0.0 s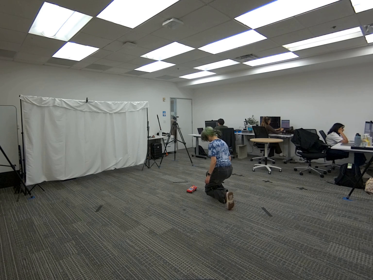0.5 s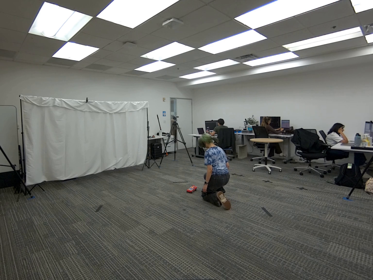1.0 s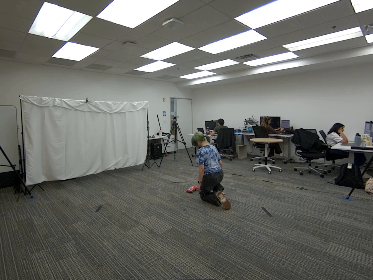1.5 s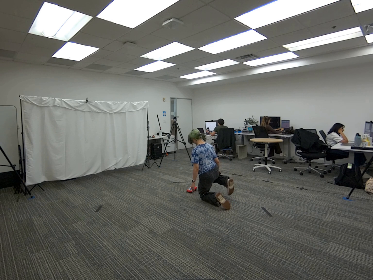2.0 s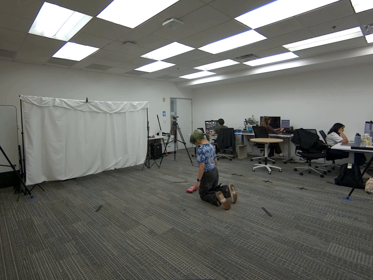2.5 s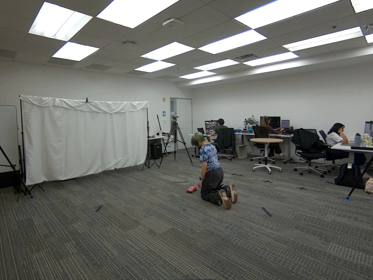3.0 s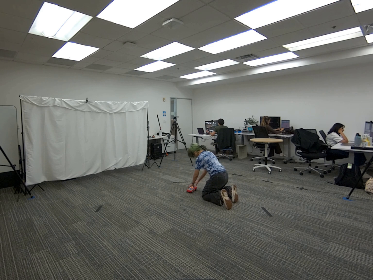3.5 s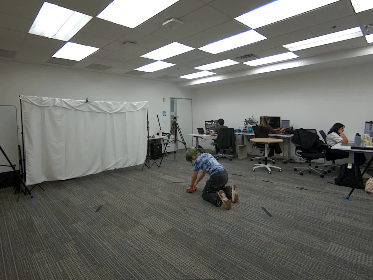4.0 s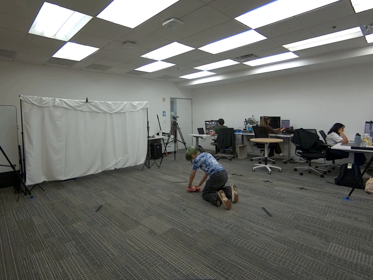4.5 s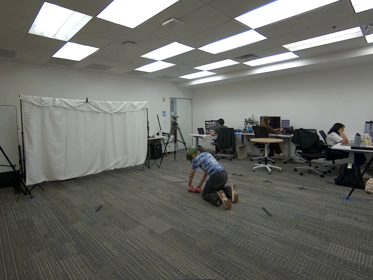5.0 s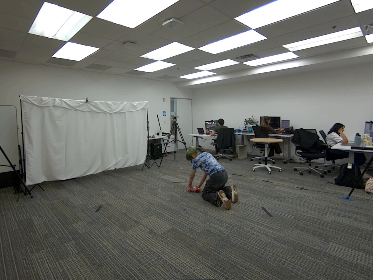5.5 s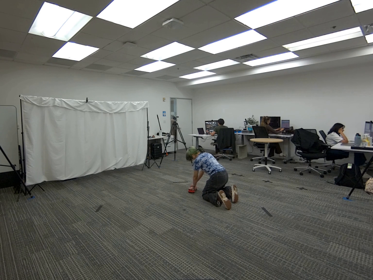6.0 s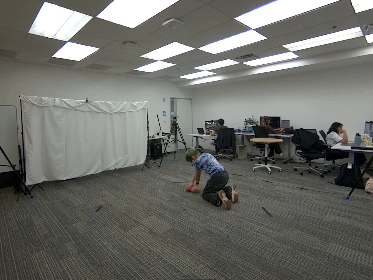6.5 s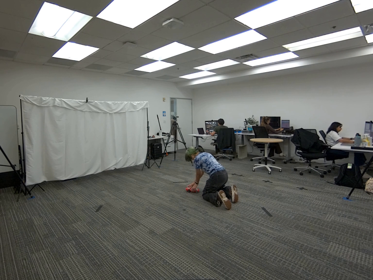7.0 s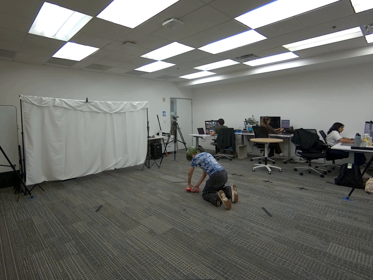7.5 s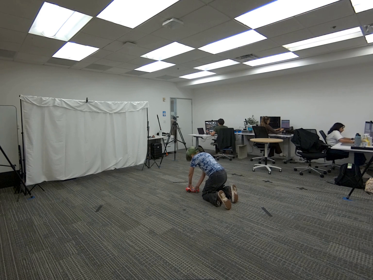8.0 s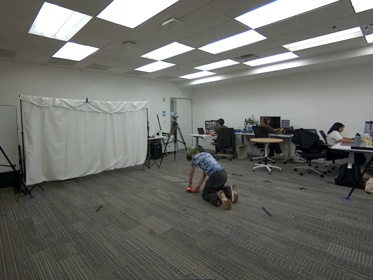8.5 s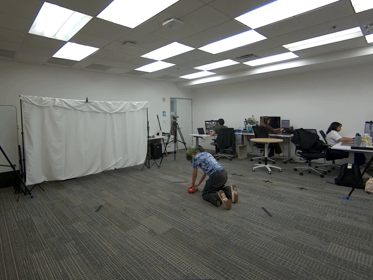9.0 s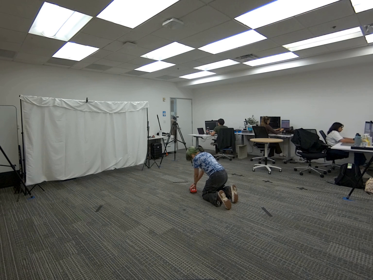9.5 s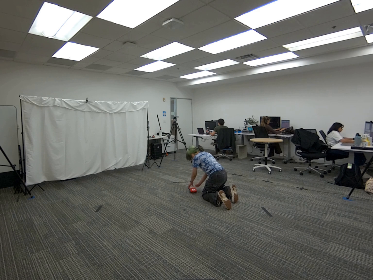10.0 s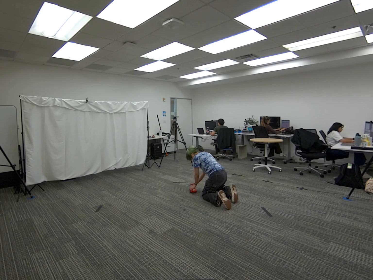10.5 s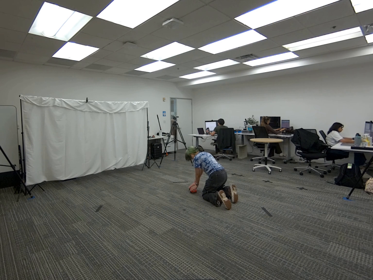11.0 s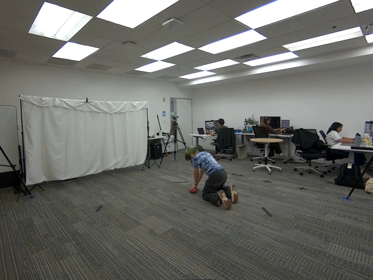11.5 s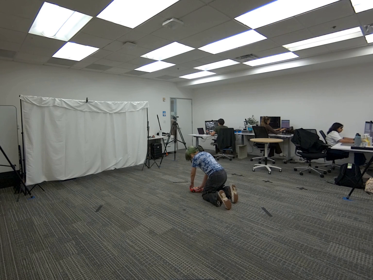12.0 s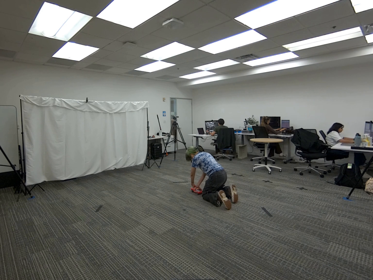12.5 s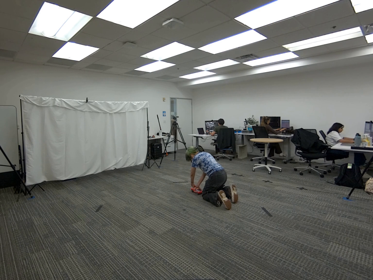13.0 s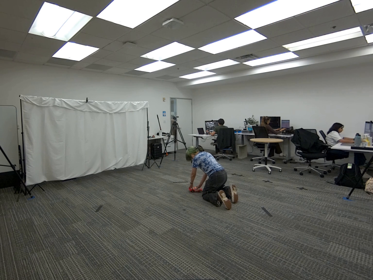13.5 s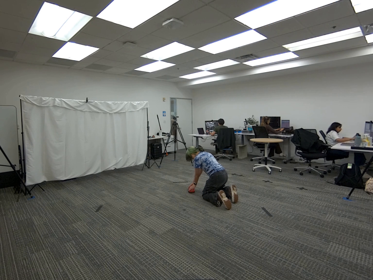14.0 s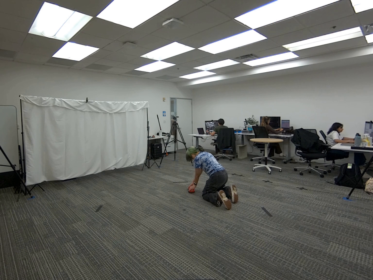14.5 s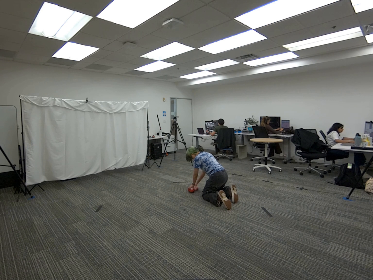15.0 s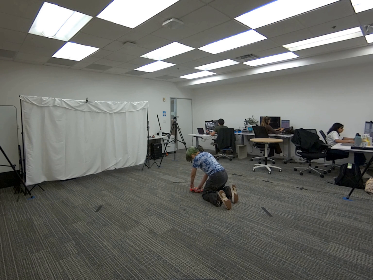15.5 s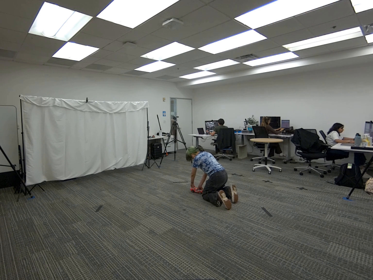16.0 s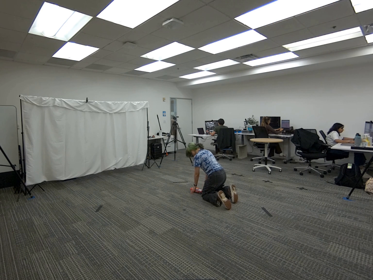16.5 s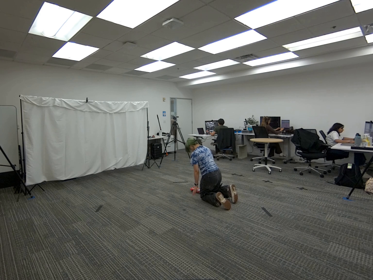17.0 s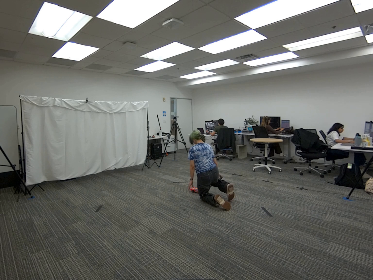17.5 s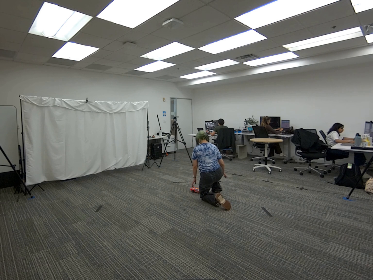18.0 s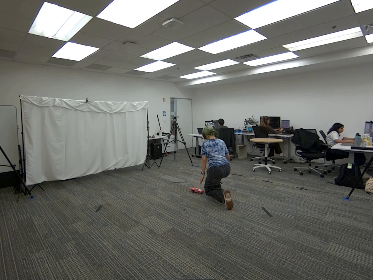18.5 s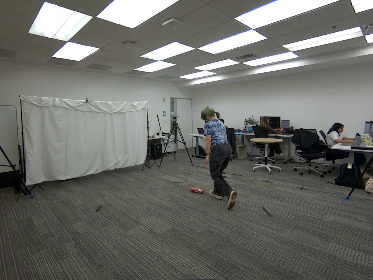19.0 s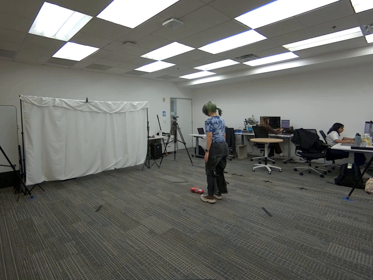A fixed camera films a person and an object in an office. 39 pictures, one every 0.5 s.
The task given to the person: Walk to the toy car on the ground, bend down to your knees and use both of your hands to grasp the car and rotate it while maintaining the car on the ground. Stand up when finished.
